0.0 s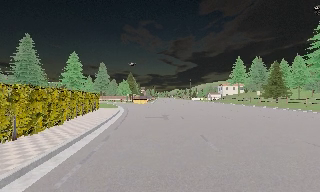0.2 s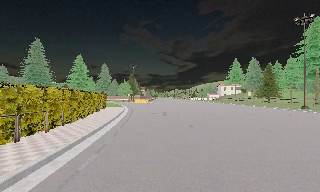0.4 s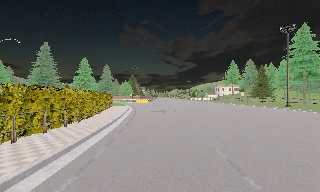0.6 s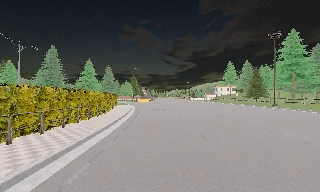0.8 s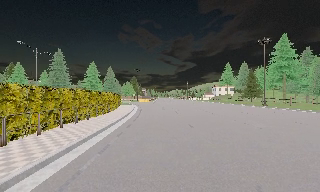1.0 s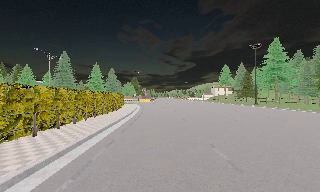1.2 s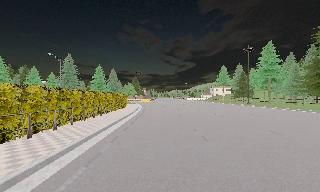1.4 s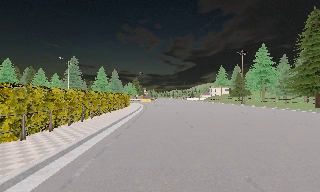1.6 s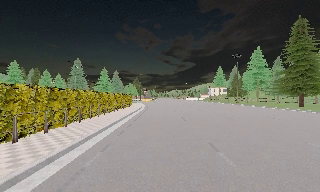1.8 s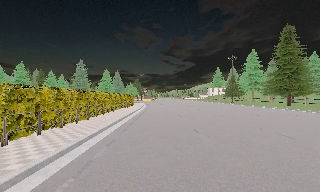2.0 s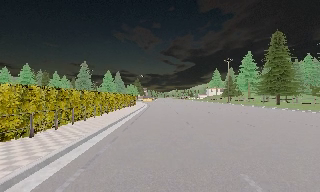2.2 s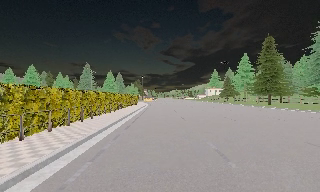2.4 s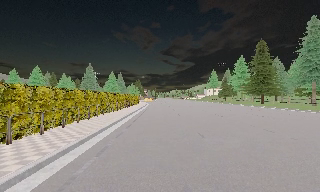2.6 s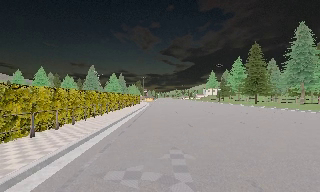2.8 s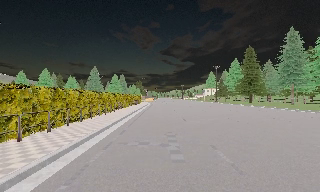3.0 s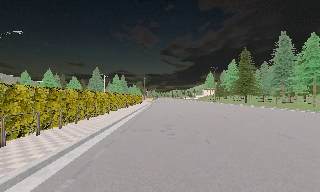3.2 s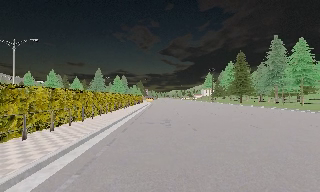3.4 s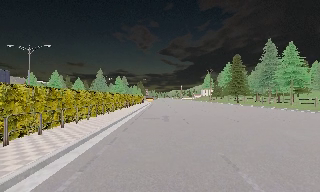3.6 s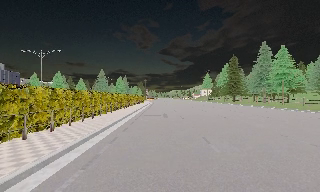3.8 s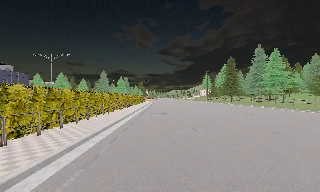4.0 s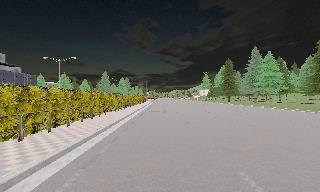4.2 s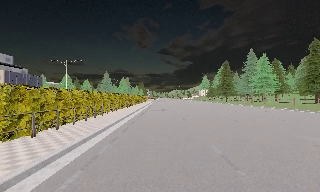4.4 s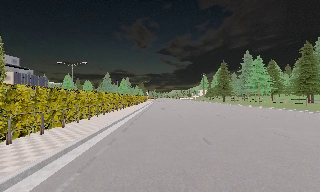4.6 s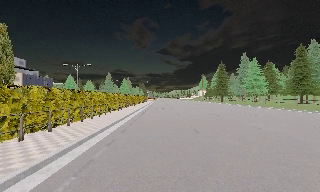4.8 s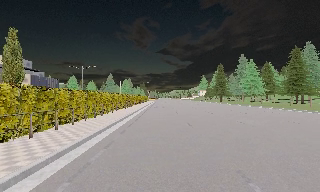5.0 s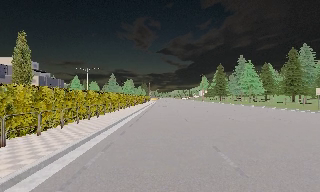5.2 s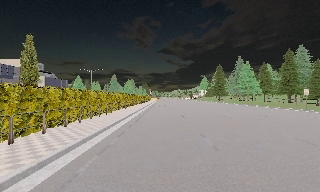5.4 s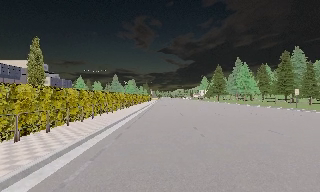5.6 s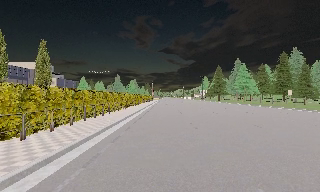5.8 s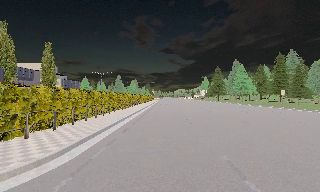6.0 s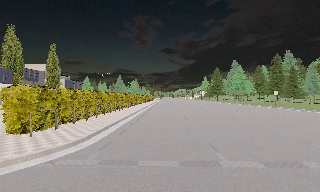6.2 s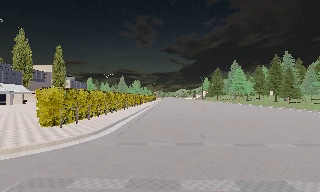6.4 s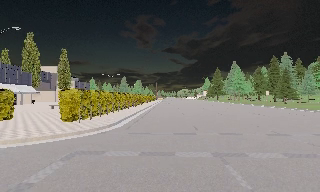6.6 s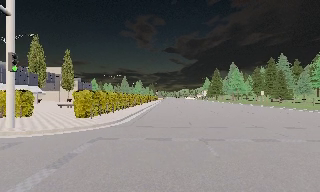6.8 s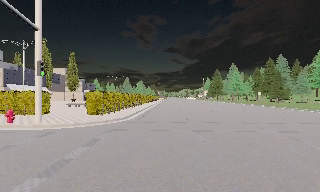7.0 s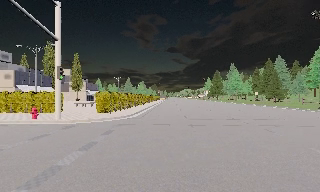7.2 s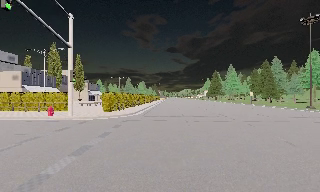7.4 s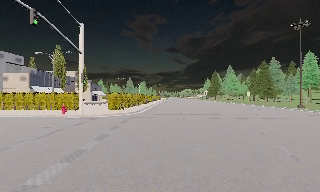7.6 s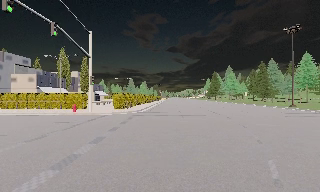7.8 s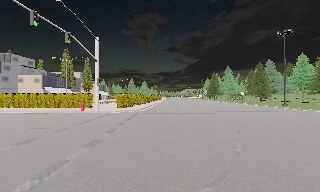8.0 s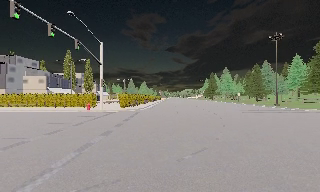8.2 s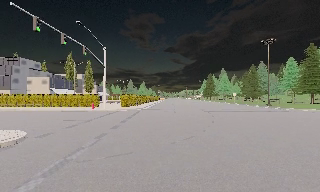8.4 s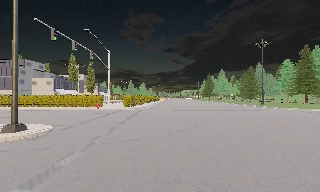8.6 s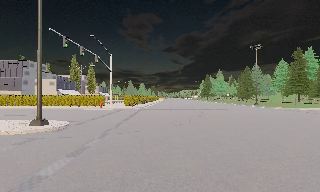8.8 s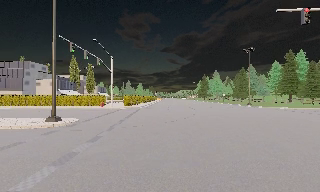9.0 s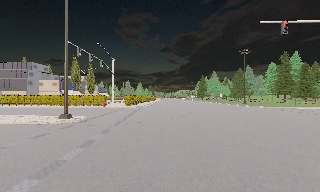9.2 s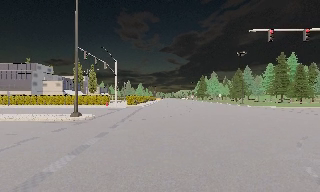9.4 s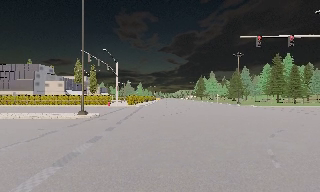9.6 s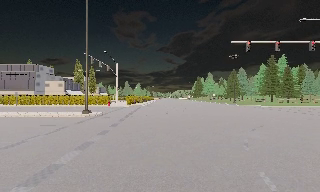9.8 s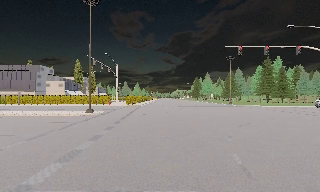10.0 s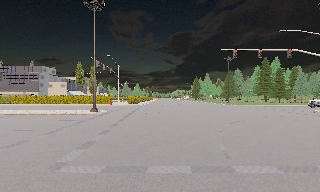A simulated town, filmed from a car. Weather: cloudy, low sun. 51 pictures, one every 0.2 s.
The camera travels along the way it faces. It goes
backward.
0.0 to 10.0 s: The camera travels backward, about 95 m, so what stands in front gets smaller. It loses speed.
The film runs backward here.
